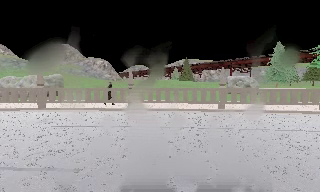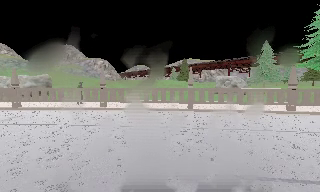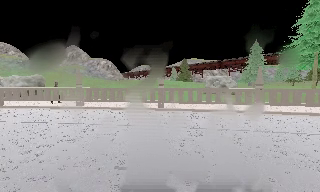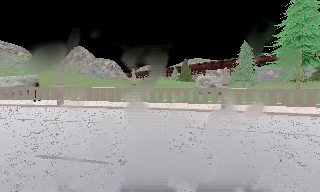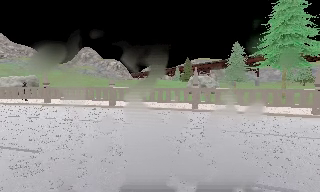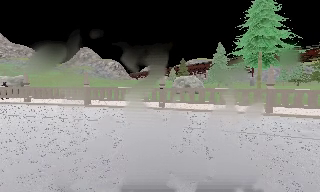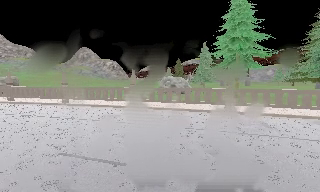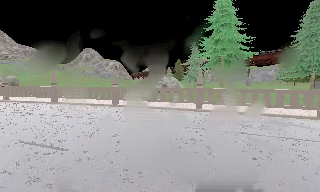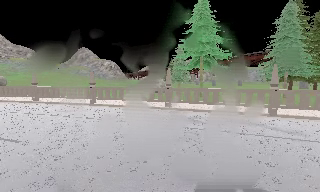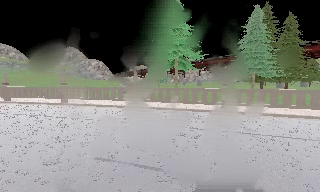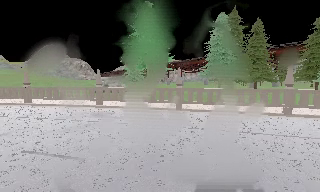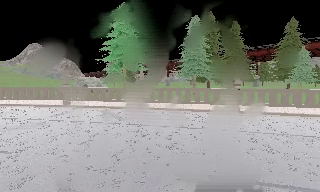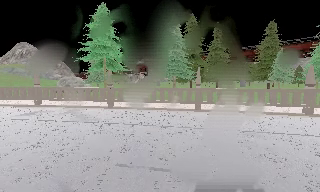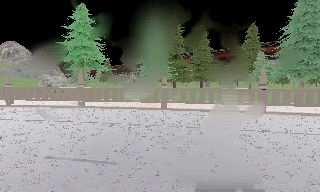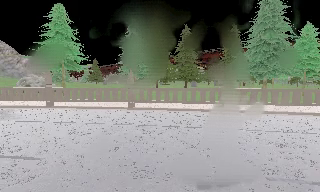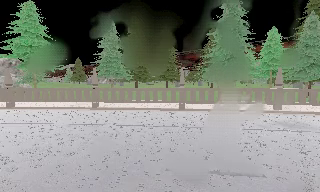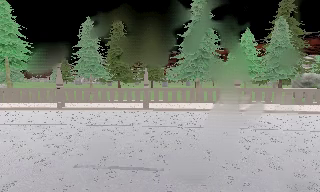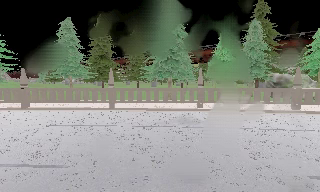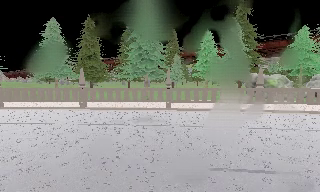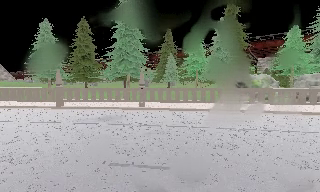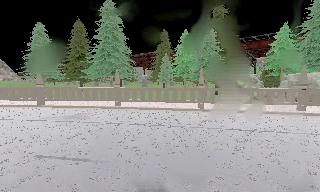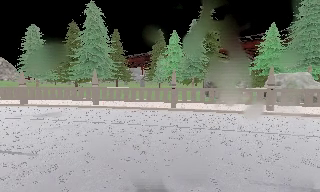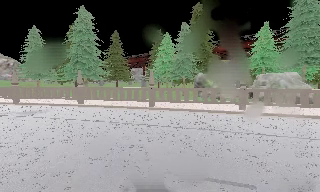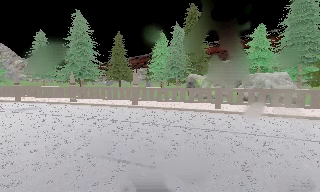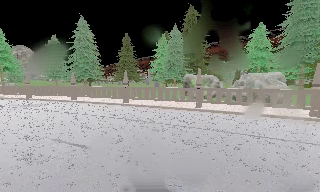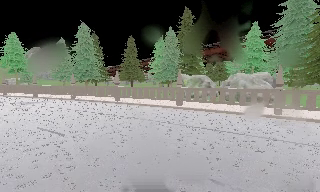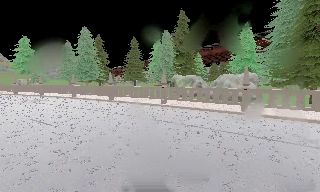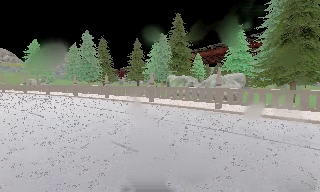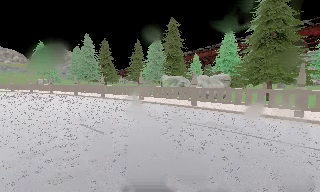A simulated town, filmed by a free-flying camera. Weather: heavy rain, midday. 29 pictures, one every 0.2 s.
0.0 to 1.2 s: The camera travels to its right, about 14 m, so close, fixed things drift to the left.
1.2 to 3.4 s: The camera swings to its right by about 25 degrees, and the scene slides to the left. It travels to its right, about 20 m, so close, fixed things drift to the left.
3.4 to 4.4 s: The camera travels to its right, about 11 m, so close, fixed things drift to the left.
4.4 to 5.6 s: The camera pans to its left, which is counterclockwise from overhead, by about 20 degrees. It travels to its right and backward, about 13 m, so close, fixed things drift to the left.
The film runs backward here.
